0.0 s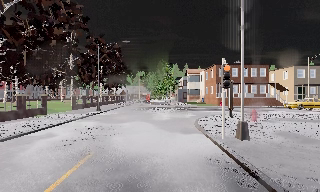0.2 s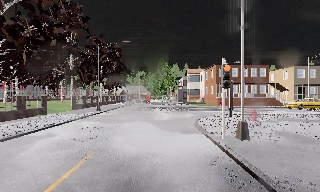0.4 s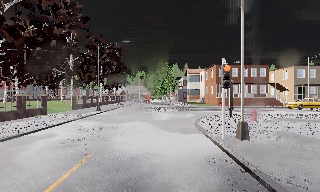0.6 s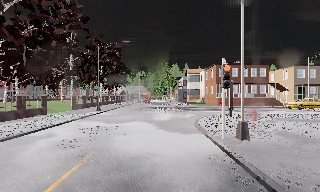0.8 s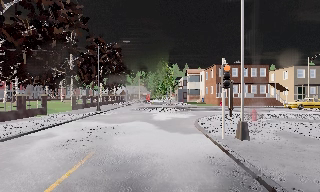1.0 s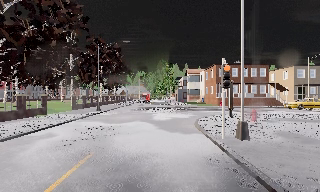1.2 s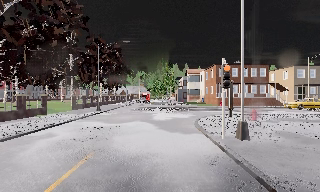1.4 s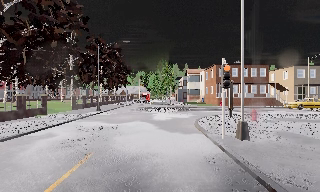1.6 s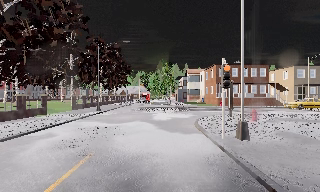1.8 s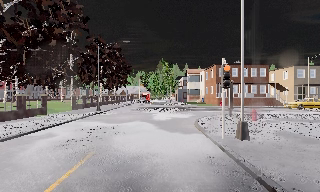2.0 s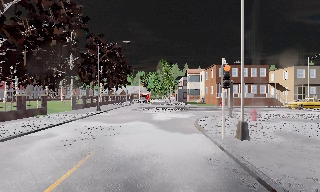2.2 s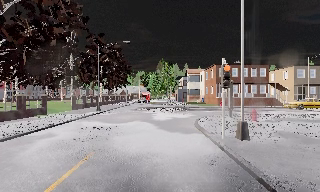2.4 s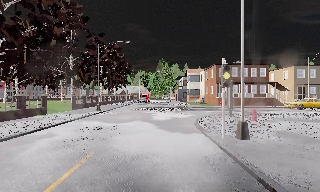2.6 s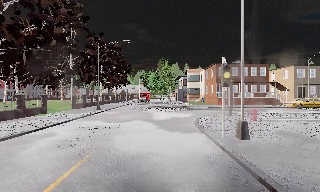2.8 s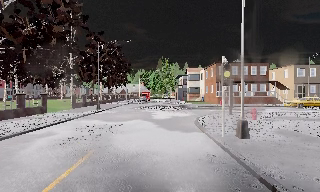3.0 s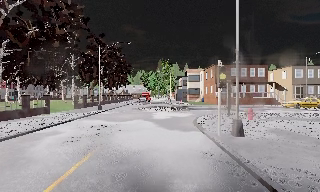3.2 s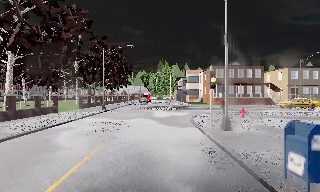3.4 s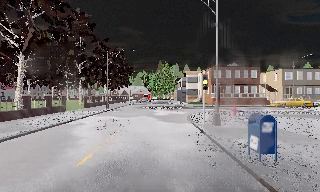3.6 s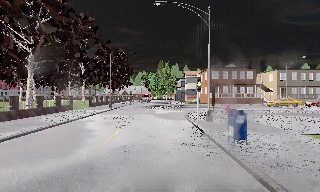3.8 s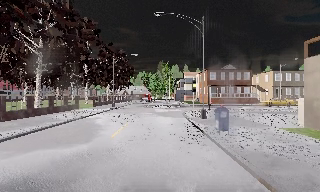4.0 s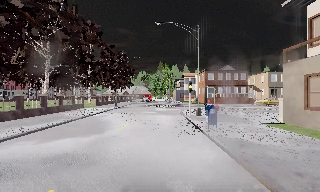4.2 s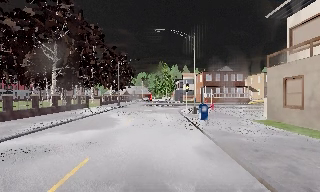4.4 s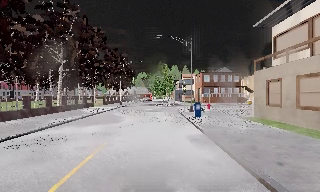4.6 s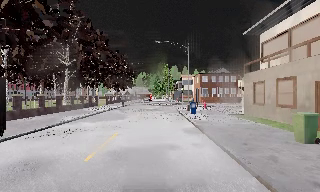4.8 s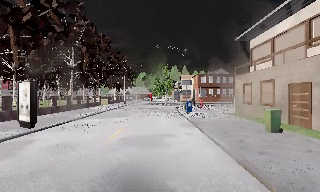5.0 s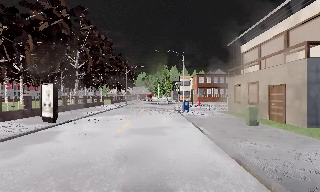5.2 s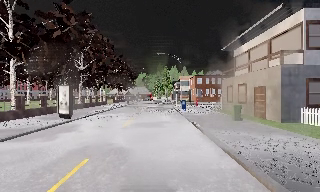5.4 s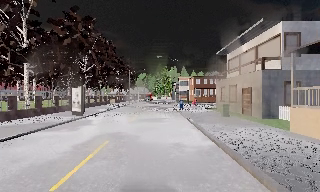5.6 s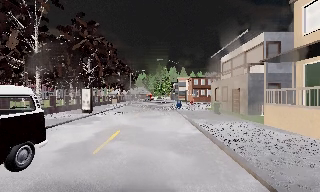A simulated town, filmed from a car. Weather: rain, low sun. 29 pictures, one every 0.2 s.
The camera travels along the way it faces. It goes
backward.
0.0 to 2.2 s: The camera keeps its place and its aim.
2.2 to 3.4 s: The camera travels backward, about 3 m, so what stands in front gets smaller. It gains speed.
3.4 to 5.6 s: The camera travels backward, about 18 m, so what stands in front gets smaller.
The film runs backward here.
